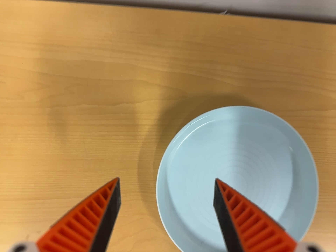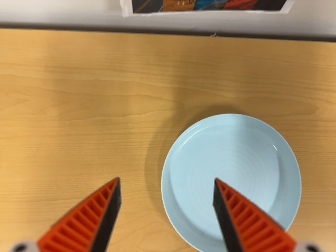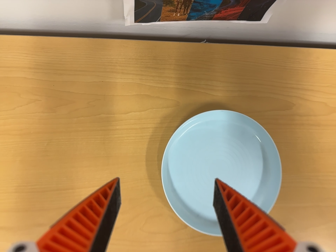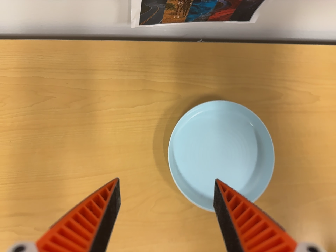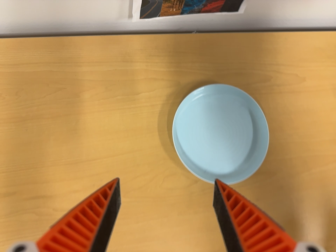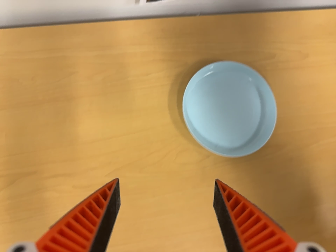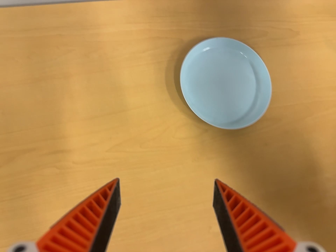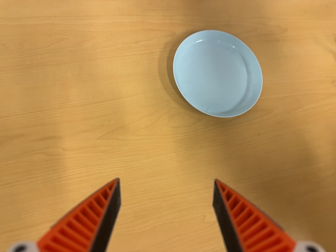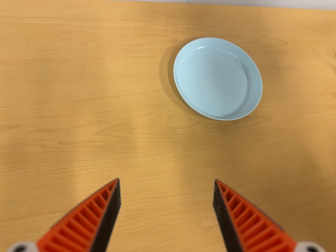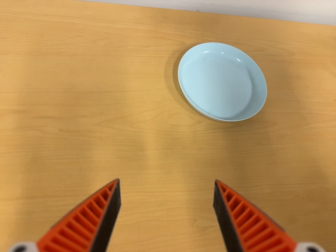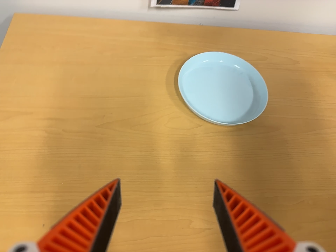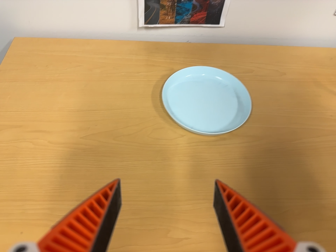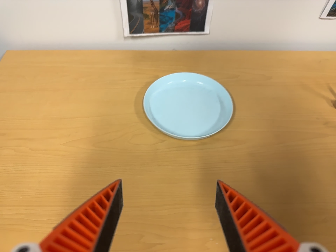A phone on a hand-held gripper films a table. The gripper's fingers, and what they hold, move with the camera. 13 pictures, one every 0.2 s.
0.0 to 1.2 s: The camera travels backward, toward the bottom of its view and to its left, about 28 cm, so what stands in front gets smaller. It rolls about its line of sight by about 15 degrees, and the scene rotates counterclockwise.
1.2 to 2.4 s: The camera pans to its left by about 10 degrees. It travels toward the bottom of its view and to its right, about 28 cm. Its aim tips toward the top of its view by about 30 degrees.
The film runs backward here.
